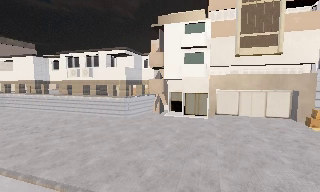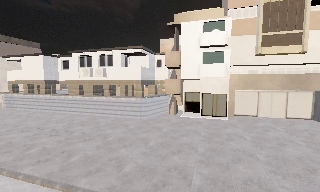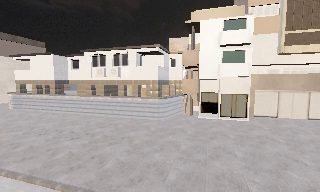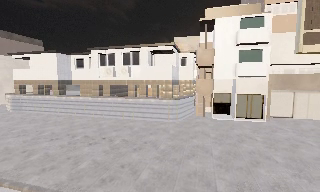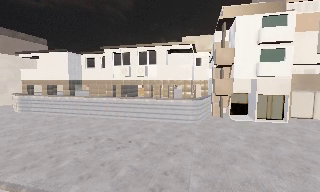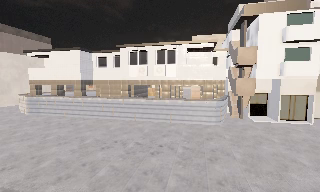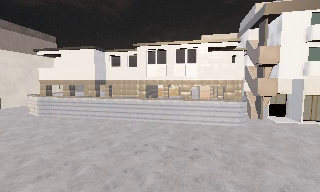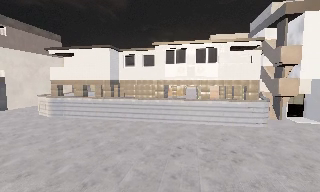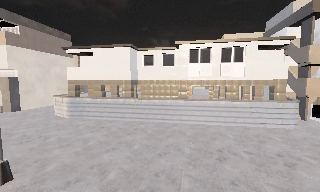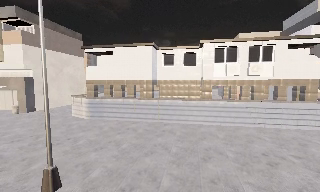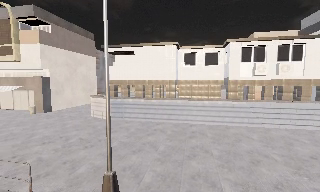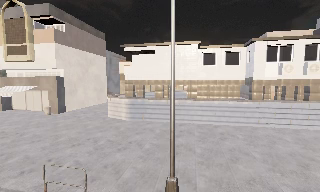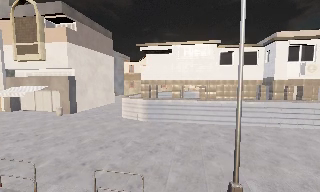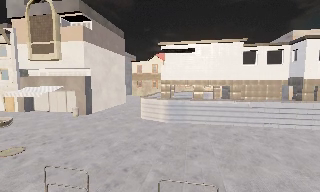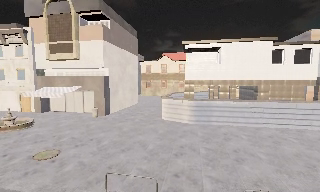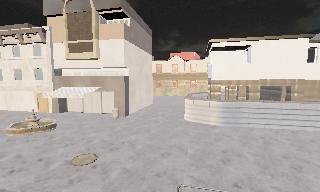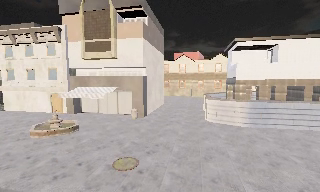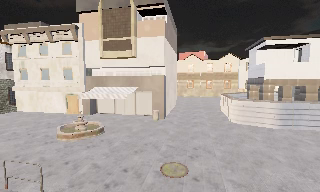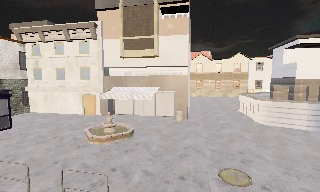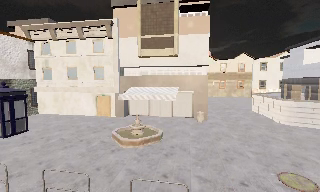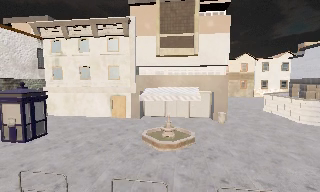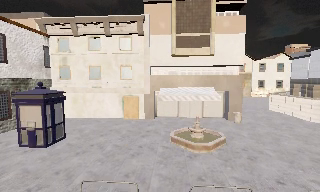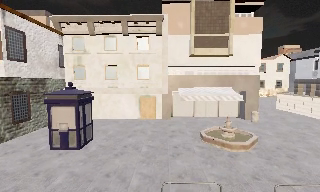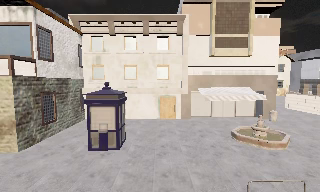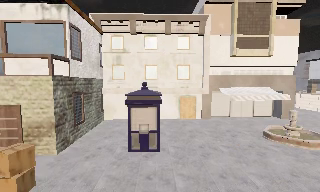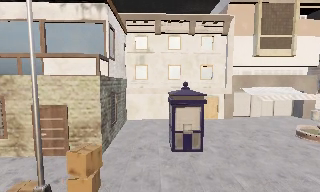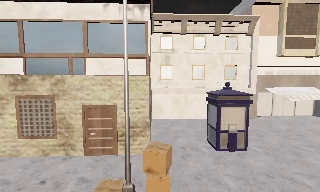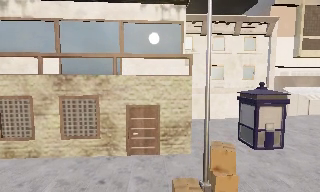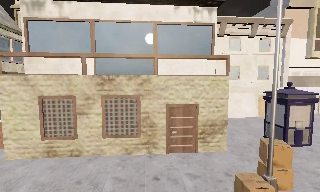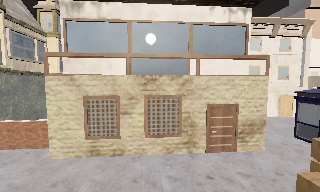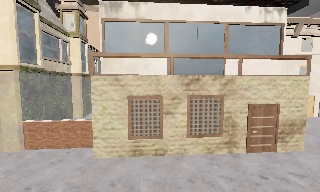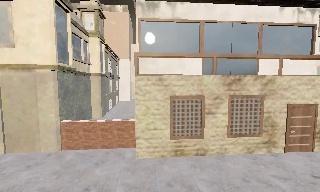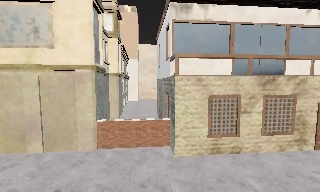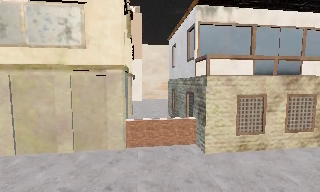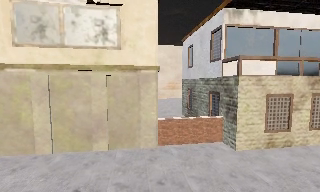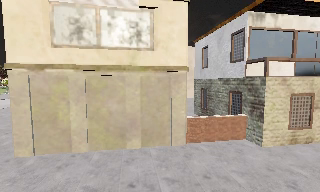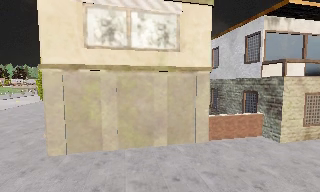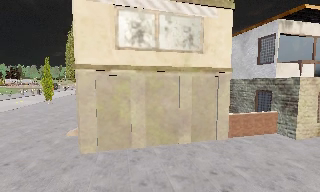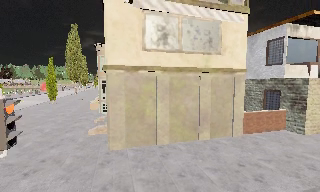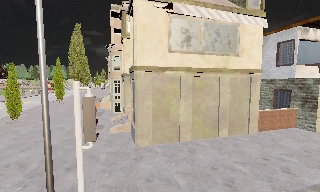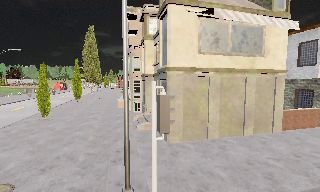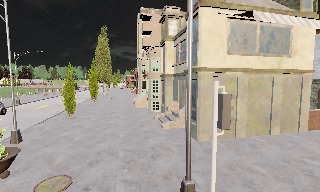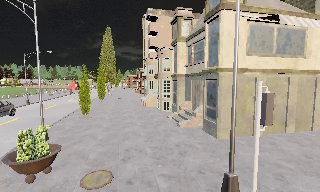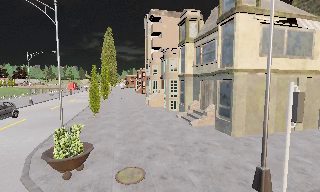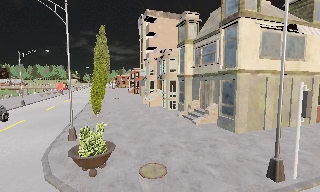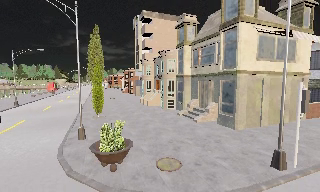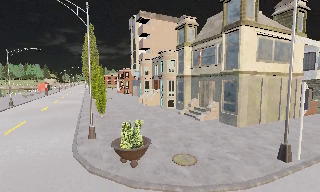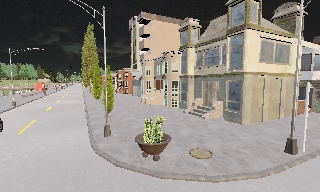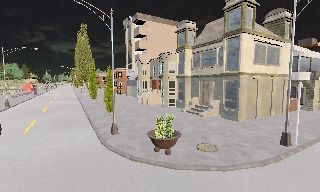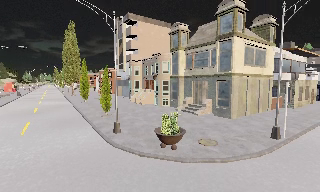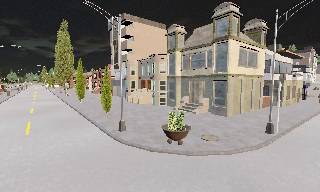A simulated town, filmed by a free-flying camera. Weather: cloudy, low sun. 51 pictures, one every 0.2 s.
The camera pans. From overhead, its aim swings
clockwise.
0.0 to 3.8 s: The camera travels to its left, about 35 m, so close, fixed things drift to the right.
3.8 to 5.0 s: The camera pans to its right, which is clockwise from overhead, by about 10 degrees. It travels to its left, about 13 m, so close, fixed things drift to the right.
5.0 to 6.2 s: The camera travels to its left, about 11 m, so close, fixed things drift to the right.
6.2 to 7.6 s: The camera pans to its right, which is clockwise from overhead, by about 10 degrees. It travels to its left, about 11 m, so close, fixed things drift to the right.
7.6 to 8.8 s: The camera travels to its left, about 8 m, so close, fixed things drift to the right.
8.8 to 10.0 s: The camera pans to its right, which is clockwise from overhead, by about 20 degrees. It travels to its left and backward, about 6 m.
The film runs forward here.
